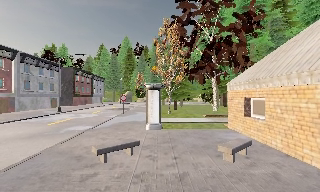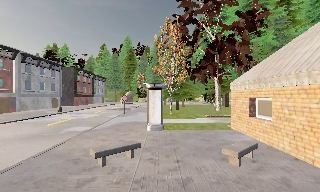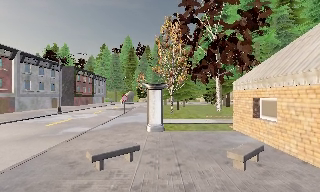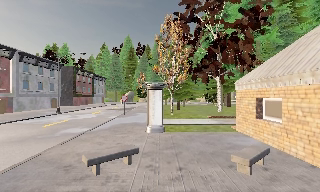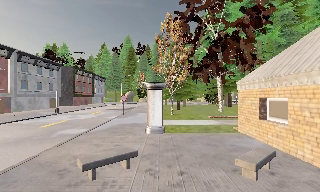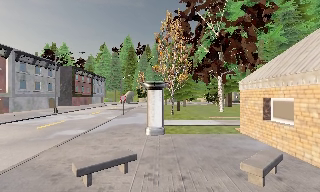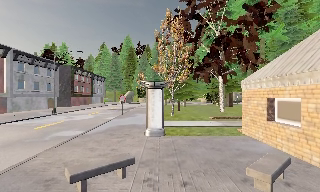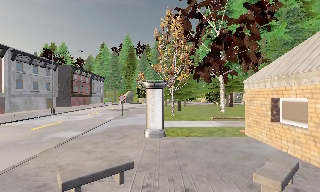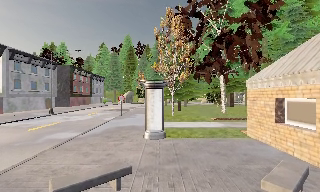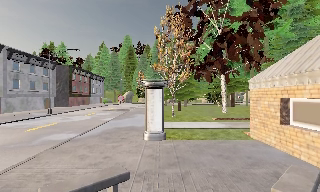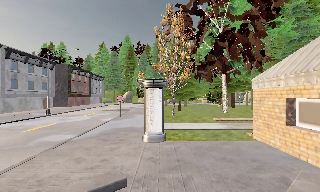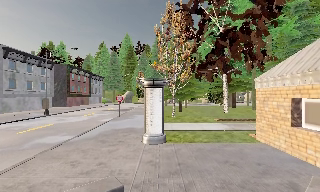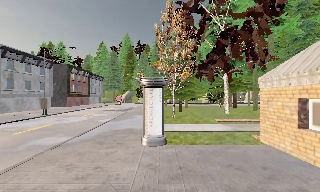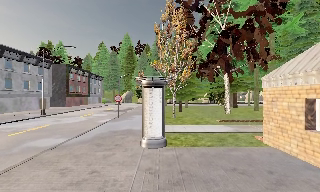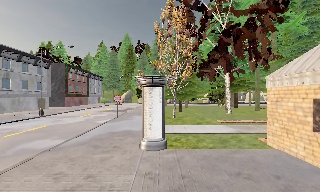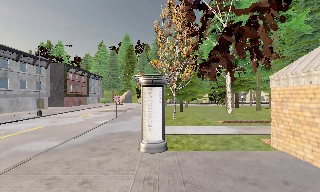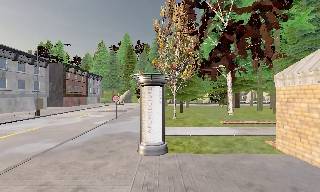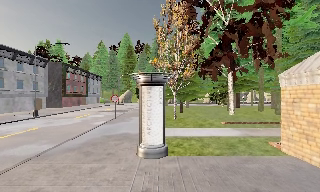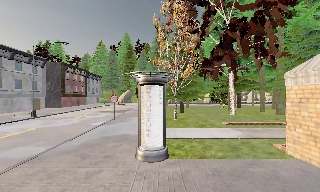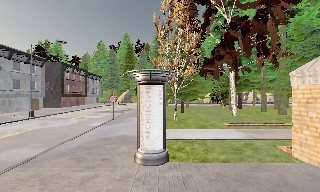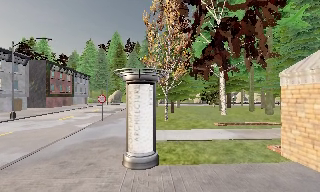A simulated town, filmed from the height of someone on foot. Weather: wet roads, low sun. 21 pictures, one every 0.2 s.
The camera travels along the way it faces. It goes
forward.
0.0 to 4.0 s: The camera travels forward, about 5 m, so what stands in front looms larger.
The film runs forward here.
